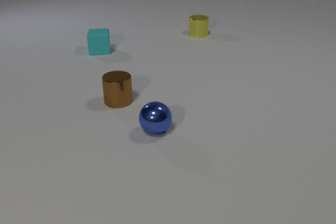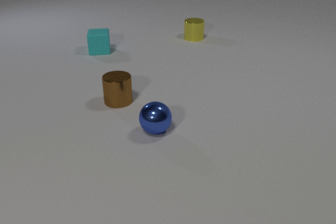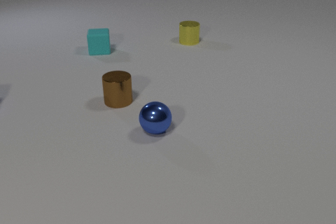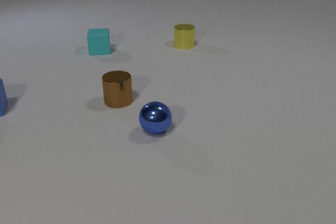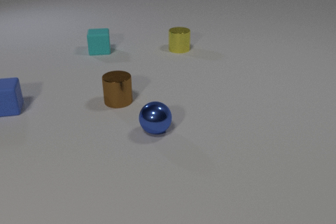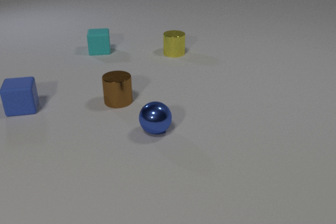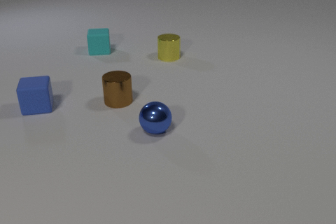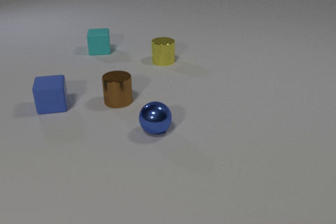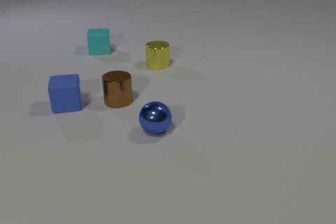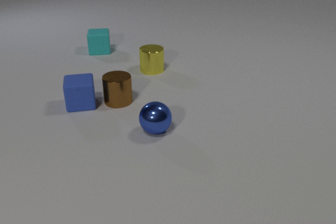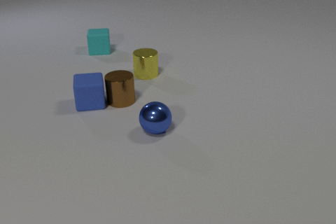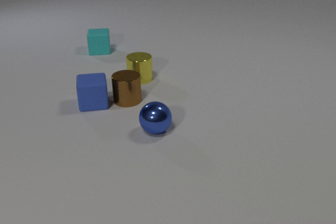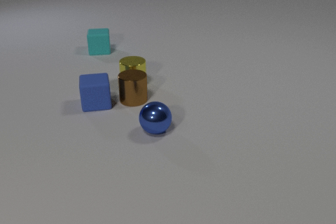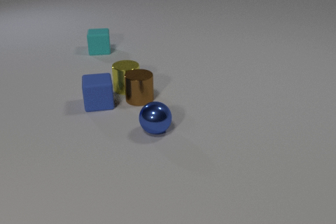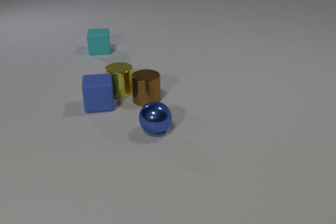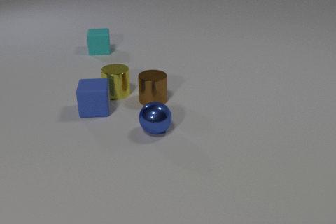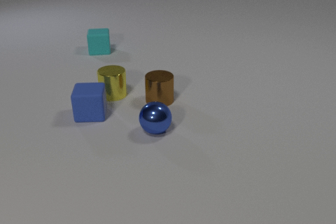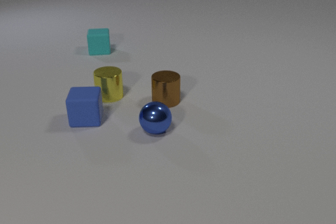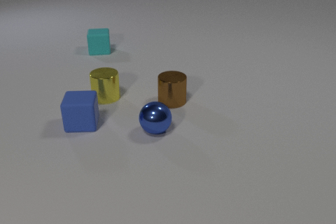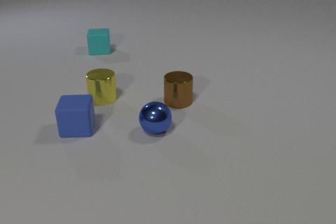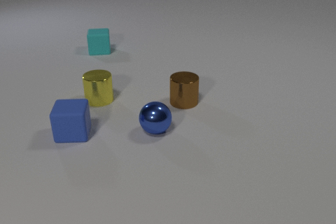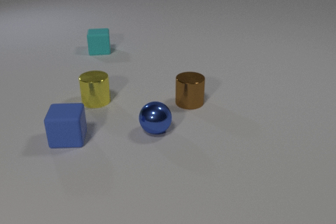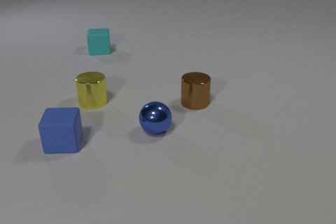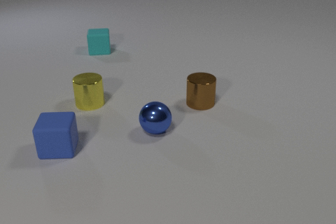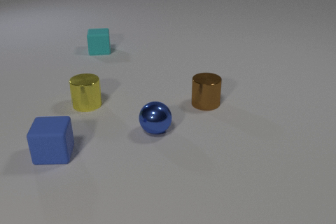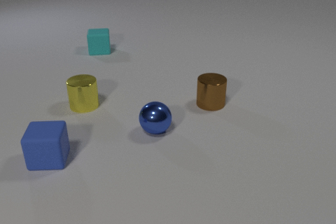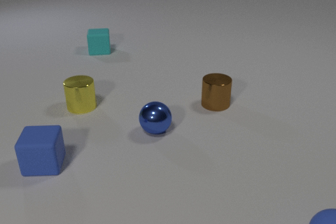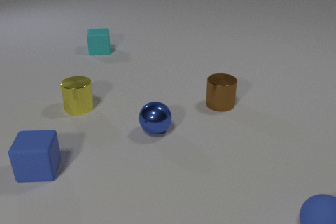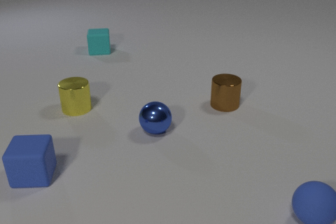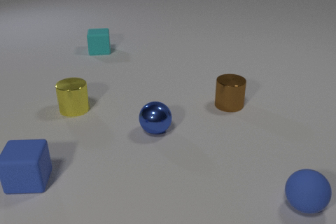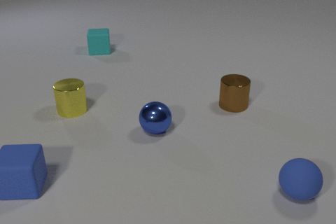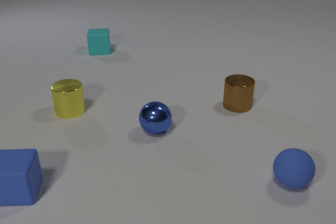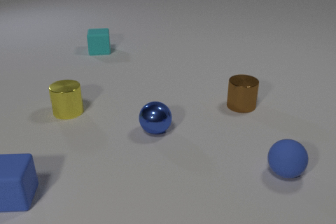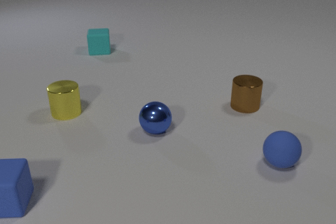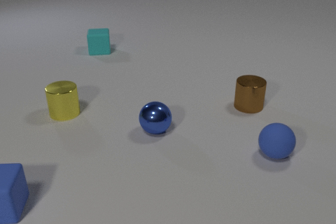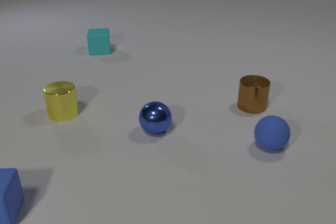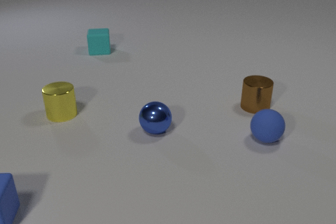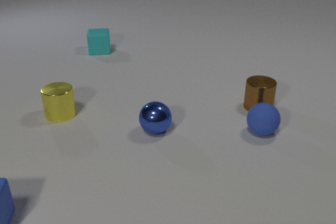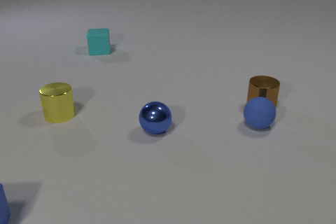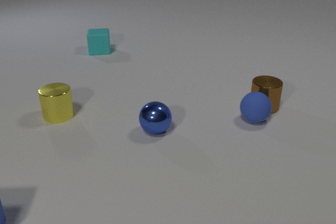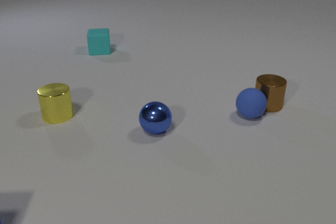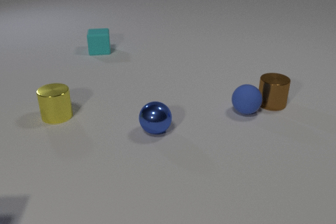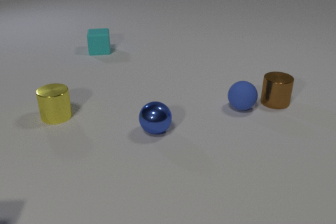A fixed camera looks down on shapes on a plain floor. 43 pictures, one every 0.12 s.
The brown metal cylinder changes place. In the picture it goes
to the right.
The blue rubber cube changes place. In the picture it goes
toward the camera.
0.00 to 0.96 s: The blue rubber cube comes in at the left edge, slides to the right. The yellow metal cylinder slides toward the camera and to the left.
0.96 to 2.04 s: The blue rubber cube slides toward the camera and to the right. The brown metal cylinder slides to the right. The yellow metal cylinder slides toward the camera and to the left. The blue rubber cube and the brown metal cylinder collide. The brown metal cylinder and the yellow metal cylinder collide. The blue rubber cube and the yellow metal cylinder collide.
2.04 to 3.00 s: The blue rubber cube slides toward the camera and to the left. The brown metal cylinder slides to the right. The yellow metal cylinder slides to the left and toward the camera.
3.00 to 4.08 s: The blue rubber cube slides toward the camera and to the left. The brown metal cylinder slides to the right. The yellow metal cylinder slides to the left and toward the camera. The blue rubber sphere comes in at the bottom edge, rolls away from the camera and to the left.
4.08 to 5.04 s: The blue rubber cube slides toward the camera and to the left, leaves at the left edge. The brown metal cylinder slides to the right and away from the camera. The yellow metal cylinder slides to the left. The blue rubber sphere rolls away from the camera and to the left. The brown metal cylinder and the blue rubber sphere collide.
How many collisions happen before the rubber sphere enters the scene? 3.
What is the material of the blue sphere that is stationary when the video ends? metal.
What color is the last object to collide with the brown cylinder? blue.
